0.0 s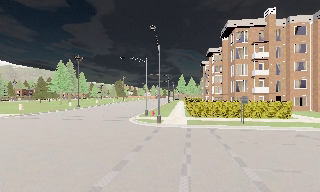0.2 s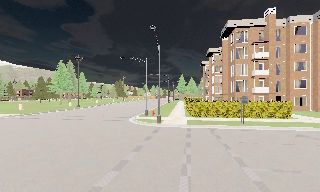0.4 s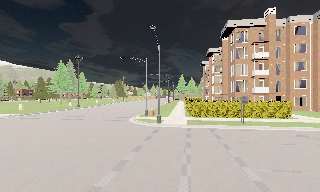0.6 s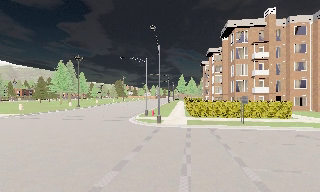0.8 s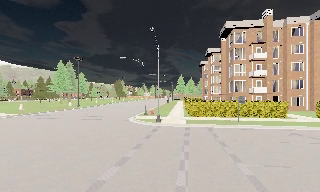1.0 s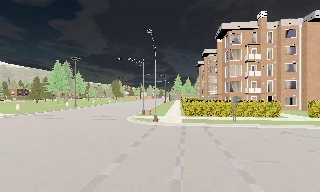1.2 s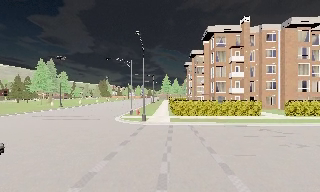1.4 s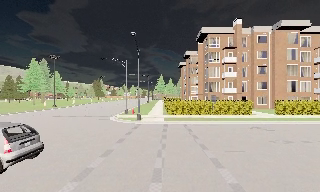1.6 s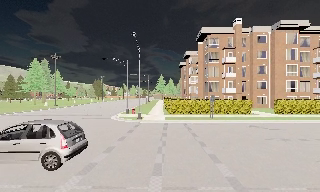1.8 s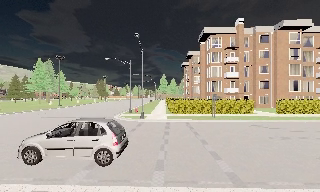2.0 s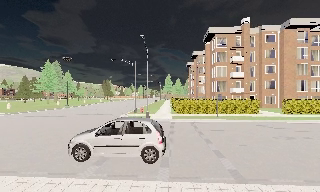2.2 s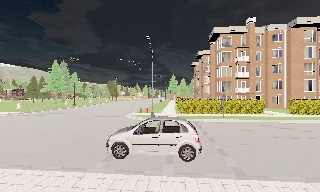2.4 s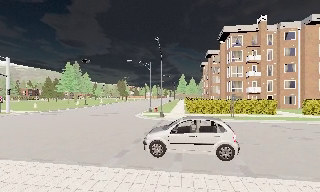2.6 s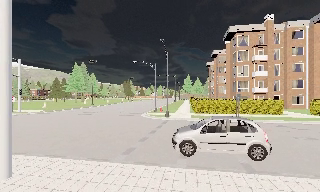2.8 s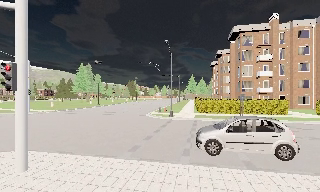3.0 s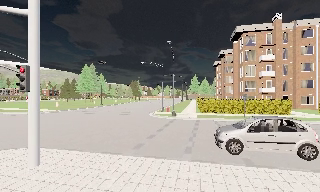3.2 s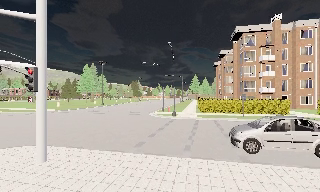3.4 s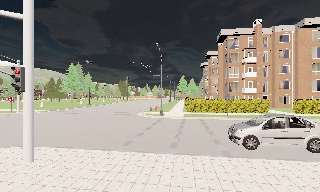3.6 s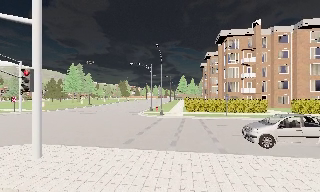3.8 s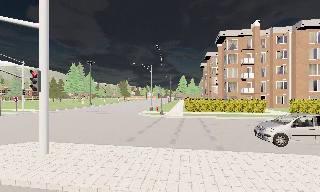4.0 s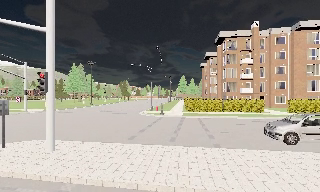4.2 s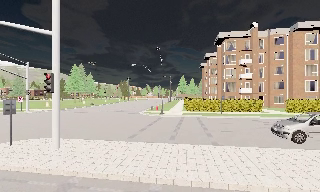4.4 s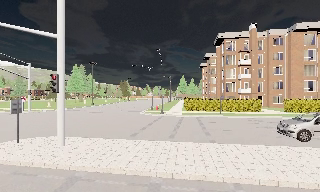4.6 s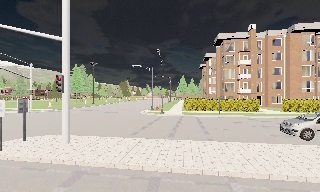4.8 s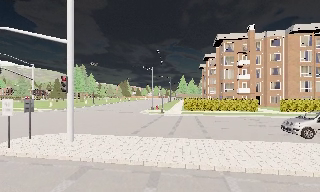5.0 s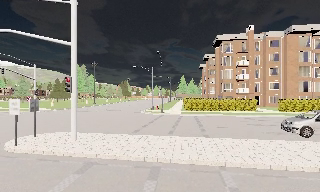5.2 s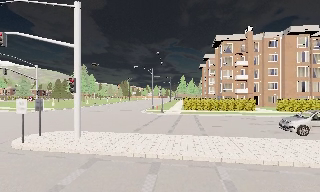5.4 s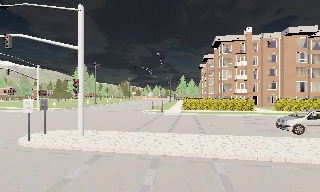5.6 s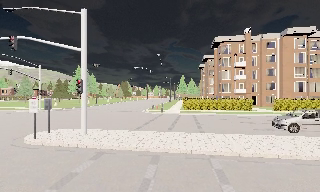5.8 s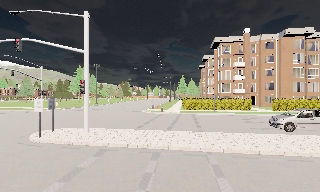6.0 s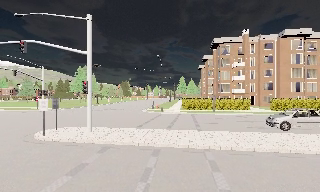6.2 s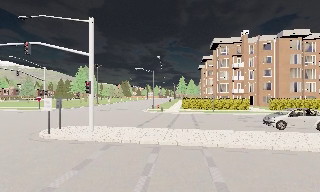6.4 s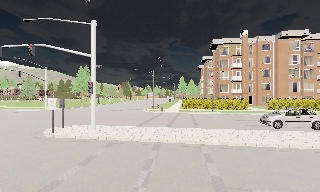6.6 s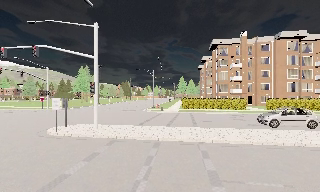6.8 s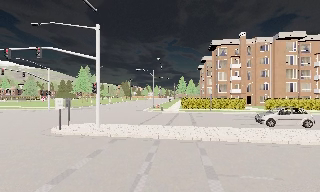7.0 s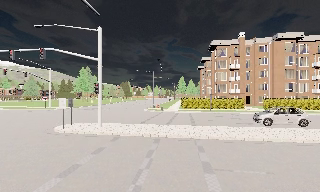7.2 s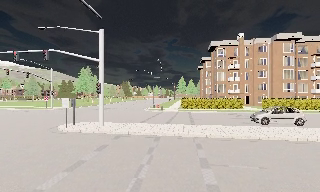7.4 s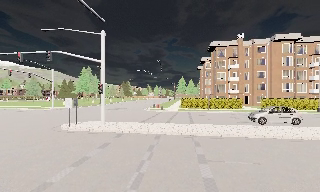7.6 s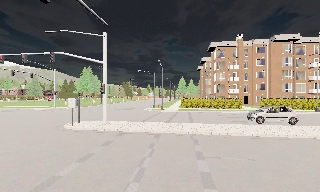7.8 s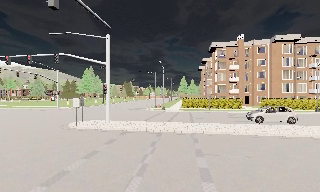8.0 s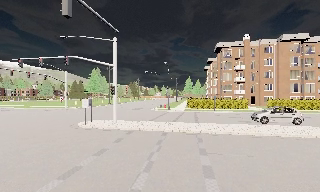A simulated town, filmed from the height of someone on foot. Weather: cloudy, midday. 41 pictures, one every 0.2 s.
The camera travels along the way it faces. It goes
backward.
0.0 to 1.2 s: The camera travels backward, about 1 m, so what stands in front gets smaller. It gains speed.
1.2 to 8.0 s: The camera travels backward, about 12 m, so what stands in front gets smaller.
The film runs backward here.
